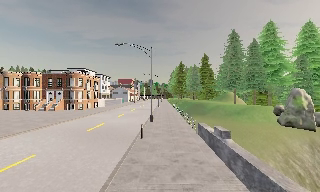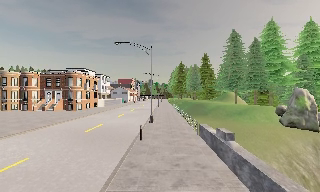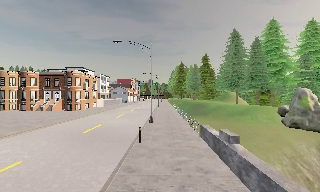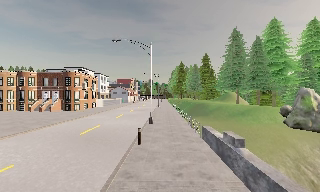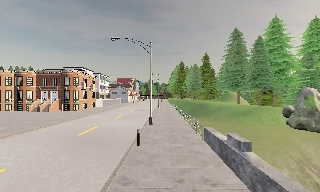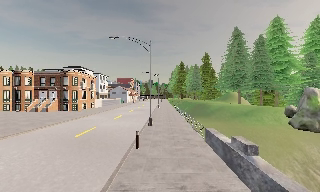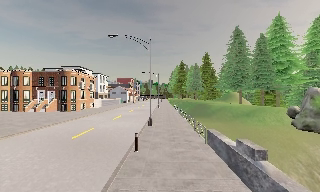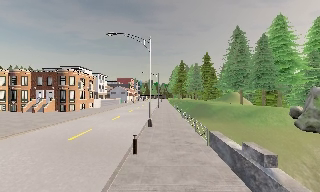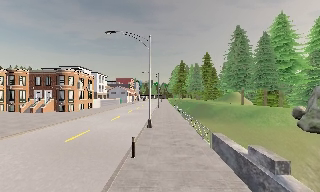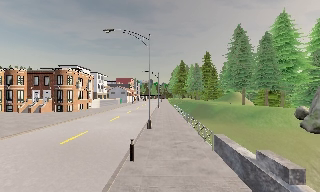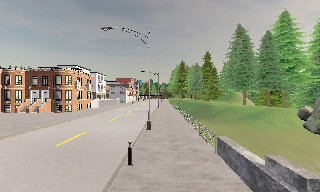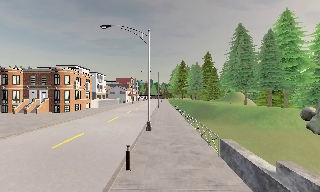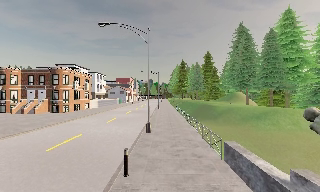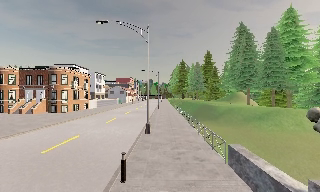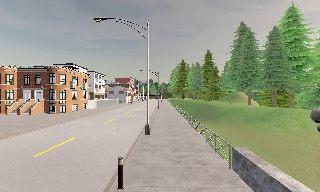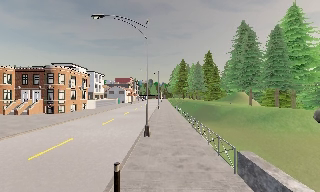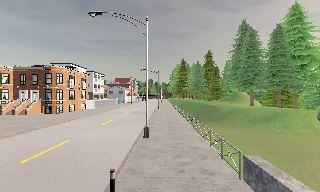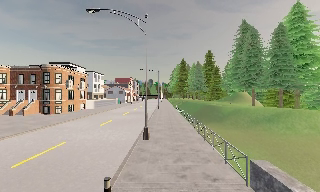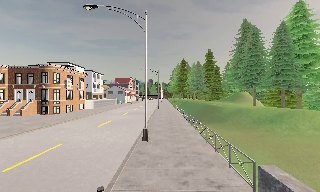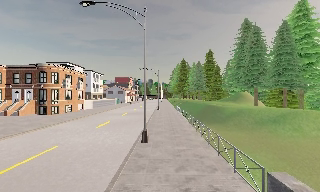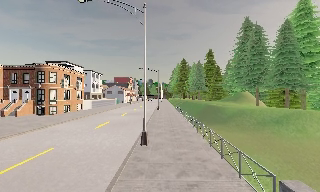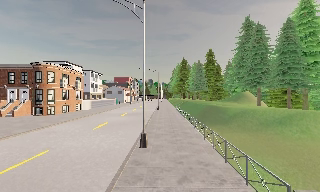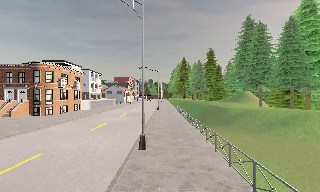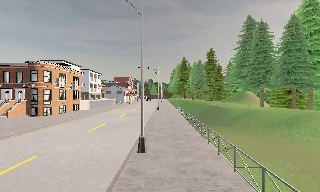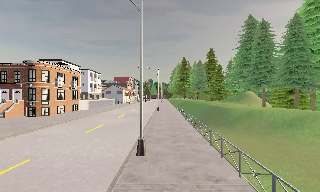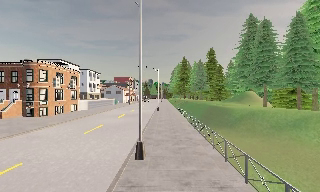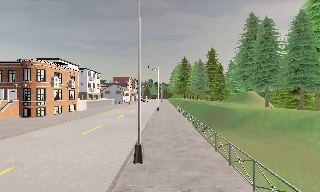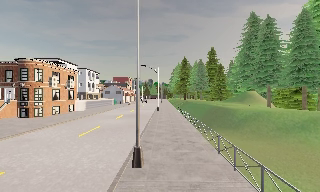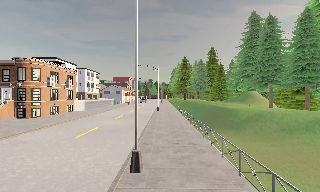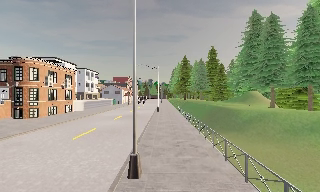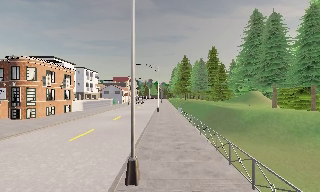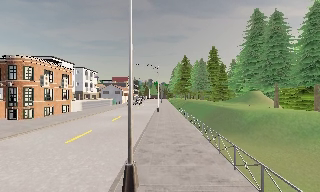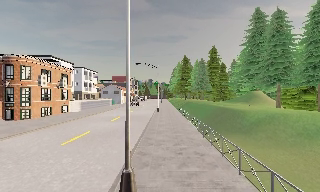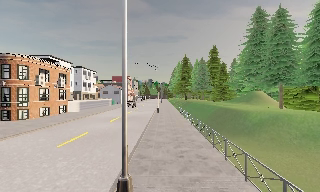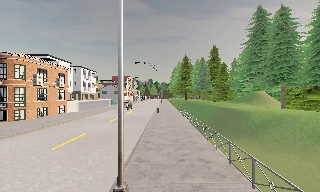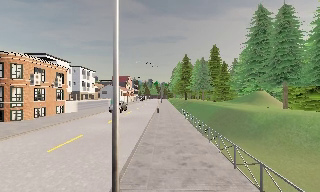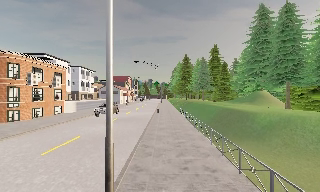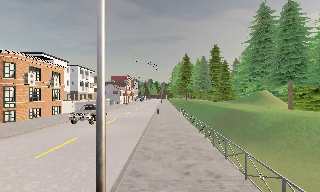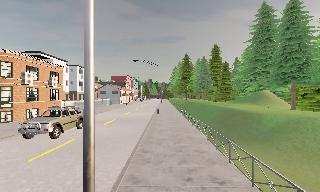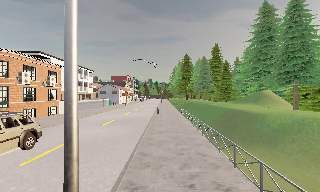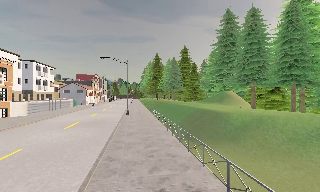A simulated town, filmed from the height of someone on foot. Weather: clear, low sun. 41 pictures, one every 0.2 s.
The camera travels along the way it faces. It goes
forward.
0.0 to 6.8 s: The camera travels forward, about 12 m, so what stands in front looms larger.
6.8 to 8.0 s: The camera swings to its right by about 10 degrees, and the scene slides to the left. It travels forward, about 2 m, so what stands in front looms larger.
The film runs forward here.
